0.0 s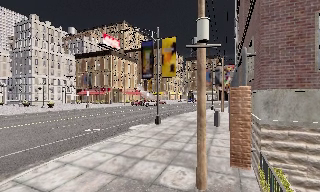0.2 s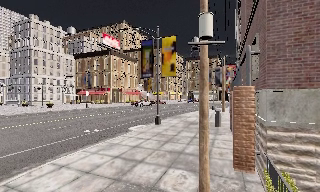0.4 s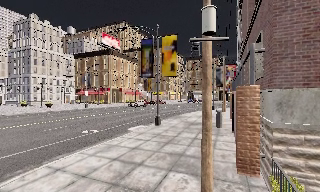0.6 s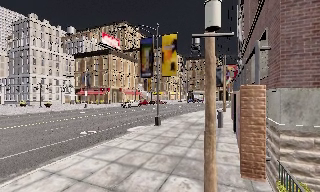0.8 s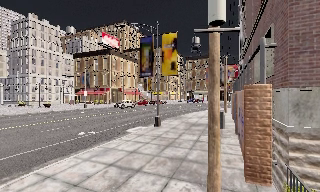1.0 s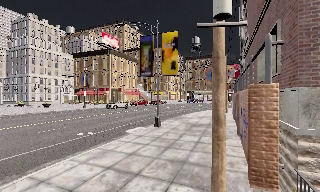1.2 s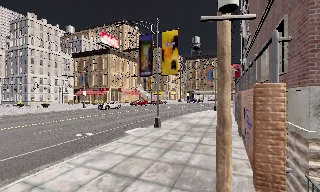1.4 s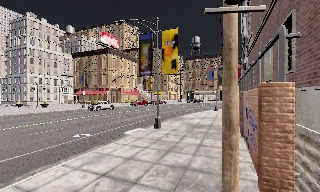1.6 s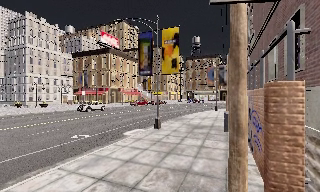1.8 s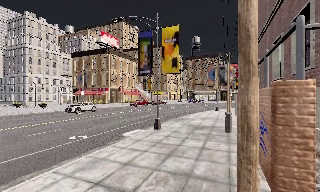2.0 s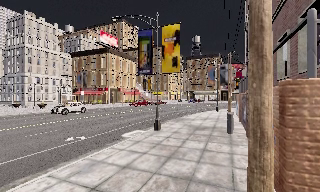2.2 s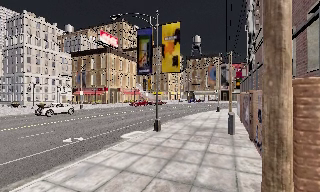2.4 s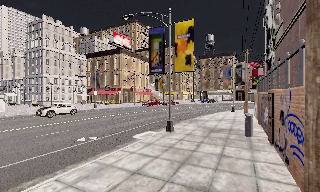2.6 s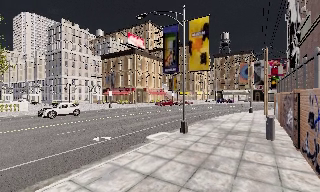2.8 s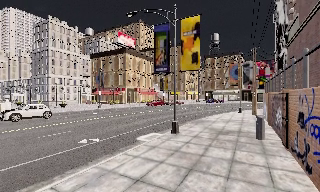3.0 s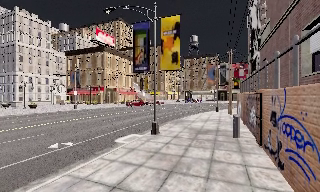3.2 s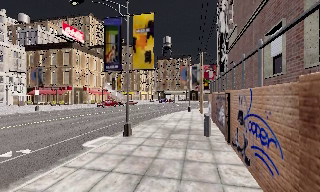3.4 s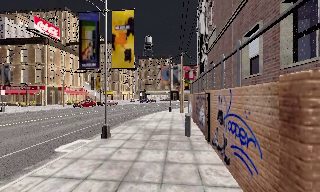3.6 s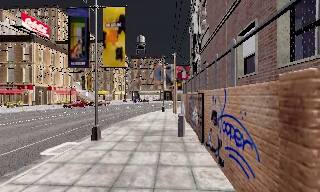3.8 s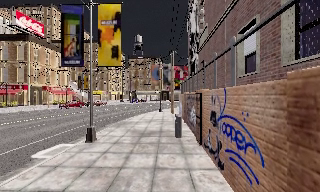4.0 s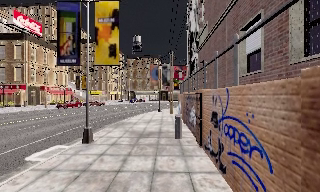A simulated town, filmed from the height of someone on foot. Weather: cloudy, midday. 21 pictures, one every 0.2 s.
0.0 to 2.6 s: The camera travels forward, about 3 m, so what stands in front looms larger.
2.6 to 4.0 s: The camera pans to its right, which is clockwise from overhead, by about 30 degrees. It travels forward, about 1.5 m.
The film runs forward here.
